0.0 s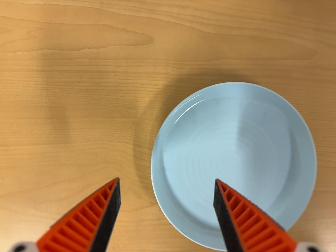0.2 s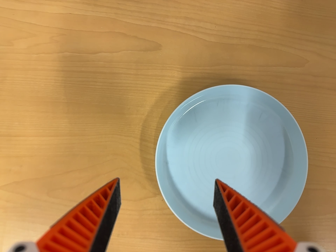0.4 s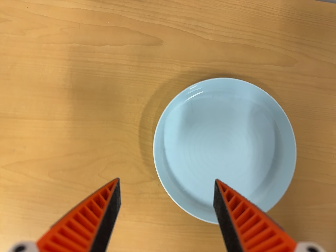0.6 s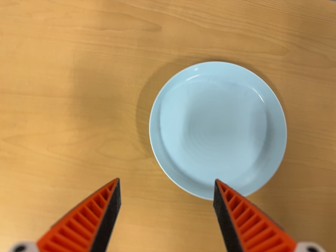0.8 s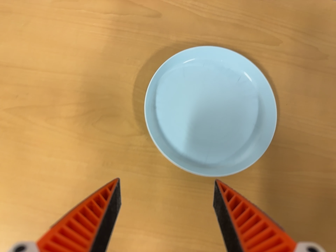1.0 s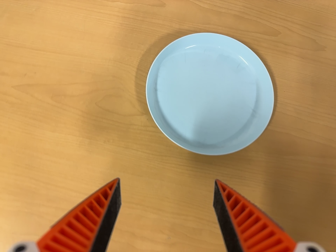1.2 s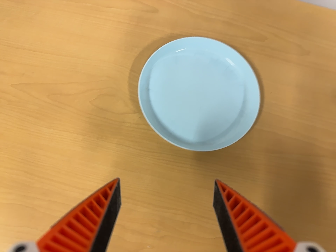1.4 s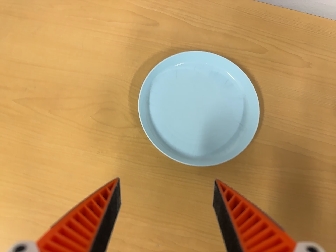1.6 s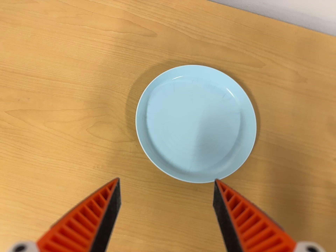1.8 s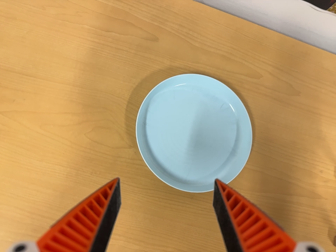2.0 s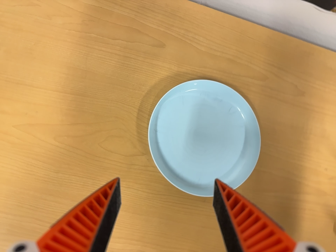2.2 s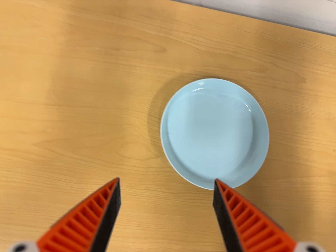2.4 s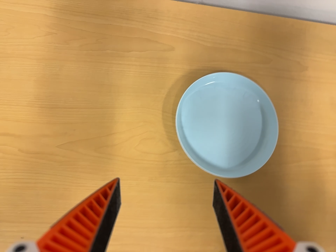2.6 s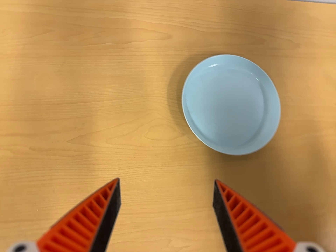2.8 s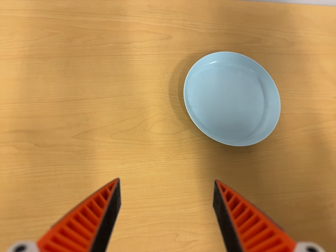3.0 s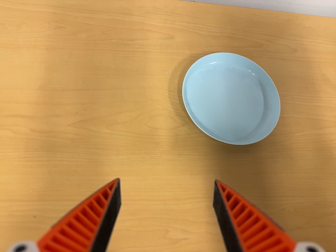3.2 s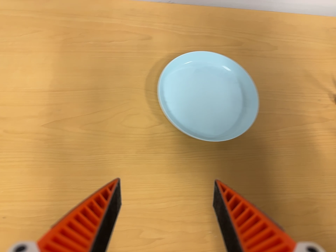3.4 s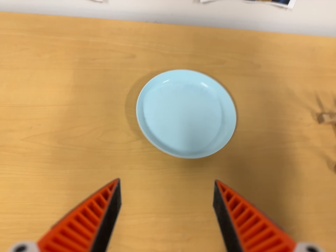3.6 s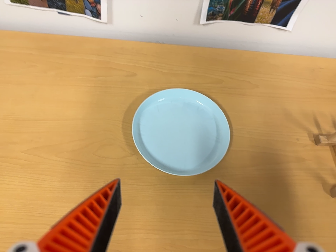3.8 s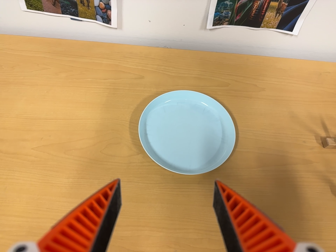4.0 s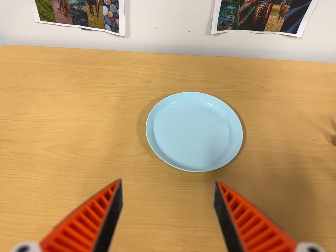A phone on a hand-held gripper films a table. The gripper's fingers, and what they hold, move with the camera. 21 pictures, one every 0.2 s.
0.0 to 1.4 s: The camera travels toward the bottom of its view and backward, about 20 cm. Its aim tips toward the top of its view by about 15 degrees. It rolls about its line of sight by about 10 degrees, and the scene rotates clockwise.
1.4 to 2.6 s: The camera travels to its left and toward the top of its view, about 16 cm. It rolls about its line of sight by about 15 degrees, and the scene rotates counterclockwise.
2.6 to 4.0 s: The camera pans to its left by about 10 degrees. It travels to its right and toward the bottom of its view, about 20 cm. Its aim tips toward the top of its view by about 25 degrees.
The film runs backward here.
